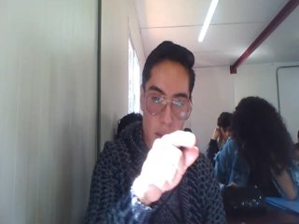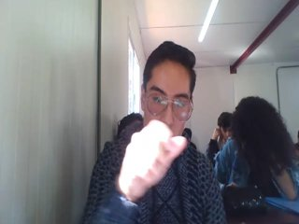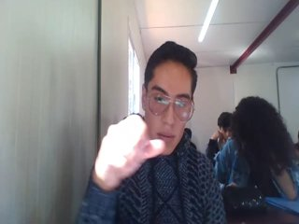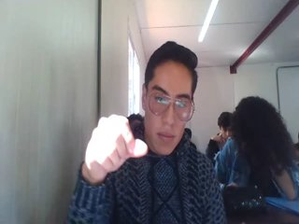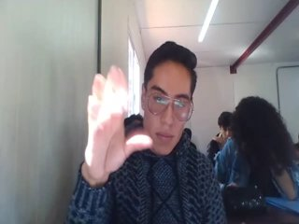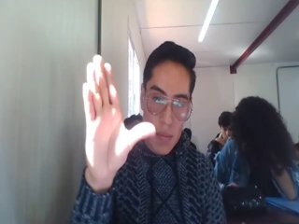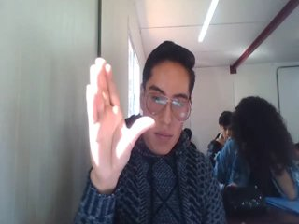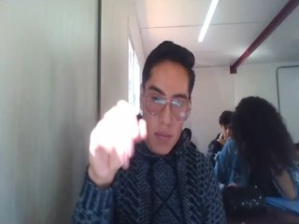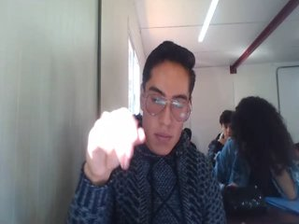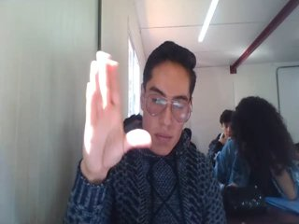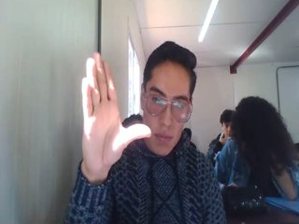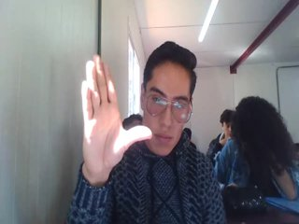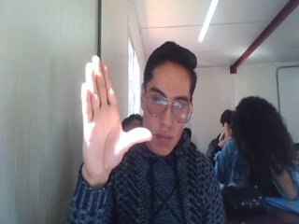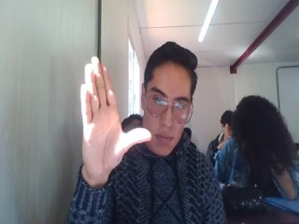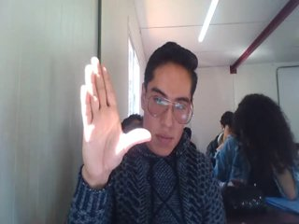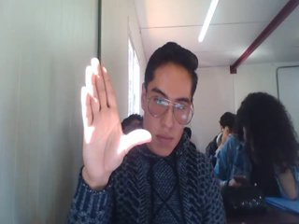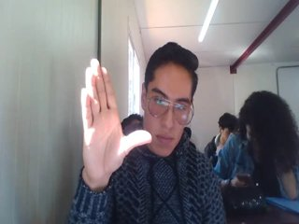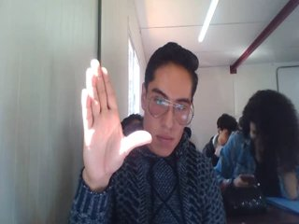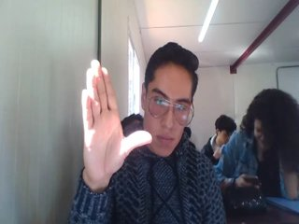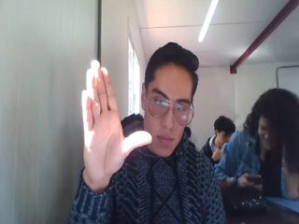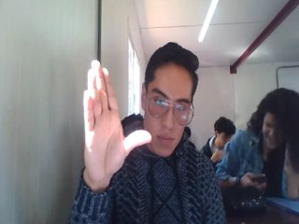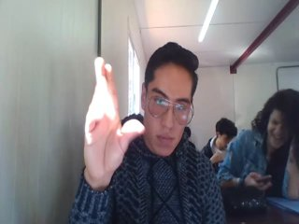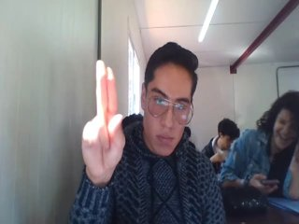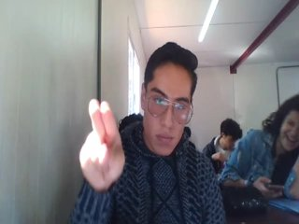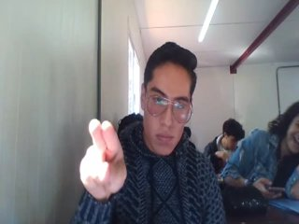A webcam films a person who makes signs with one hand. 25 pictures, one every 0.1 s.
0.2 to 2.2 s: Open twice.
